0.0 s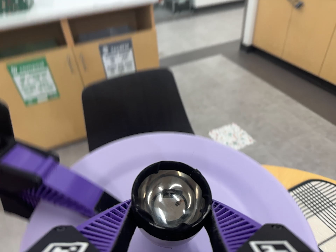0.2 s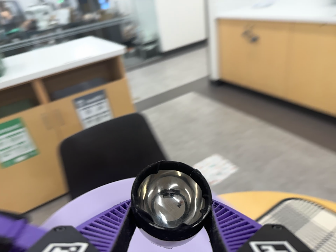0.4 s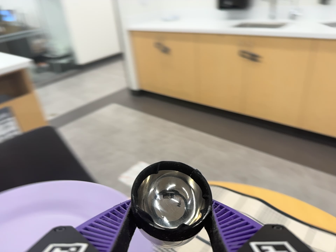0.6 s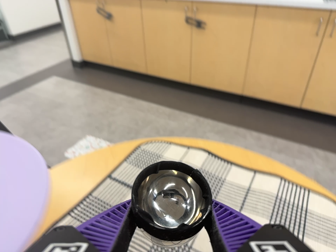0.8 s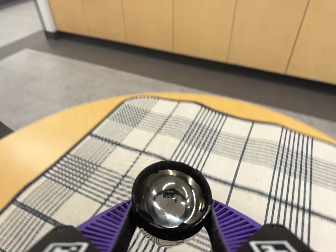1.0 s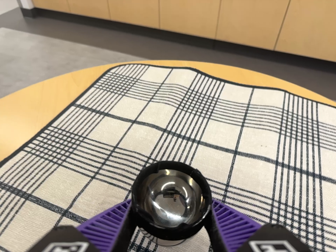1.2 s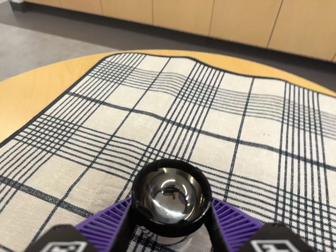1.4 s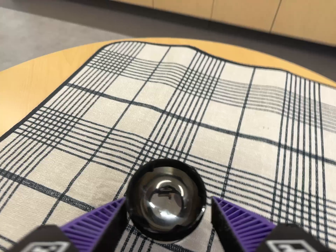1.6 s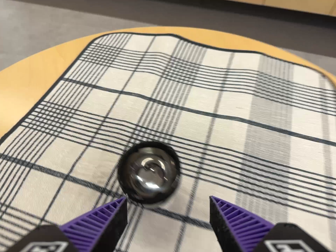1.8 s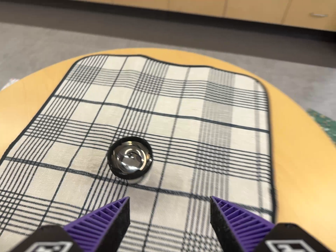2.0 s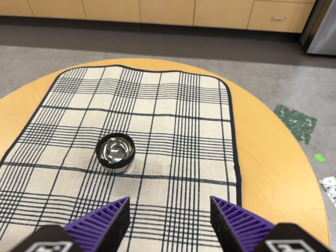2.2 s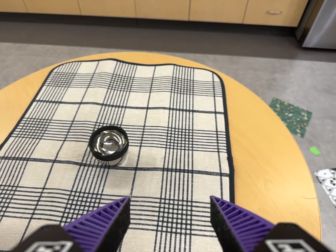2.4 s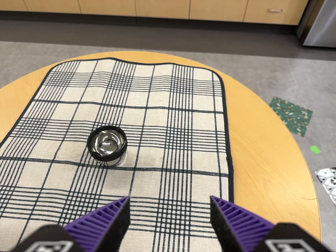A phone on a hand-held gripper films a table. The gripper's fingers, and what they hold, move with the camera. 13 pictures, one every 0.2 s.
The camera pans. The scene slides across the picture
to the left.
The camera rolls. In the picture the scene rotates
counterclockwise.
0.0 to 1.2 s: The camera pans to its right by about 40 degrees. It travels toward the bottom of its view, forward and to its right, about 24 cm, so close, fixed things drift upward. It rolls about its line of sight by about 20 degrees, and the scene rotates counterclockwise.
1.2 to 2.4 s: The camera travels backward, about 24 cm, so what stands in front gets smaller. It rolls about its line of sight by about 15 degrees, and the scene rotates counterclockwise.
The film runs forward here.
